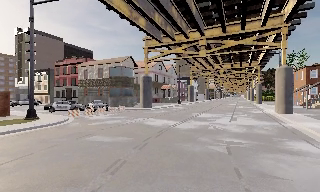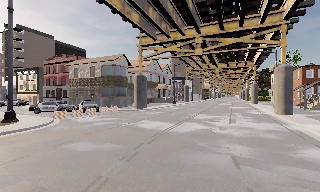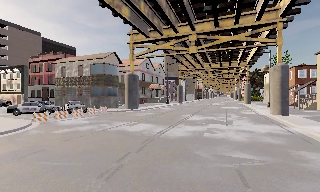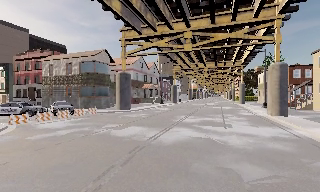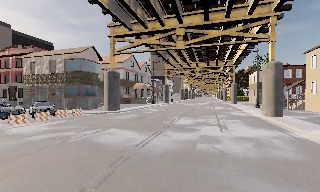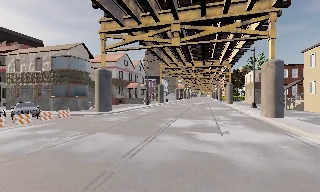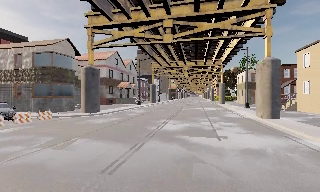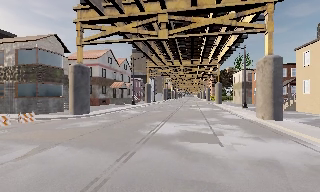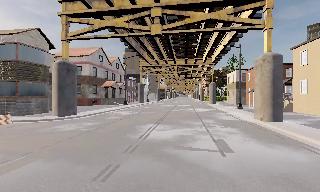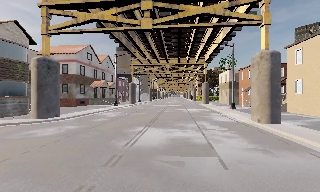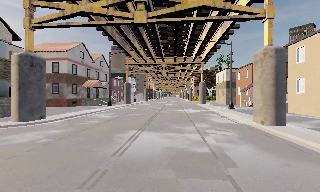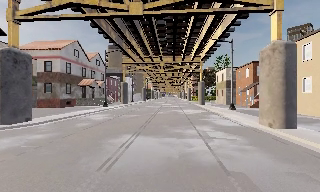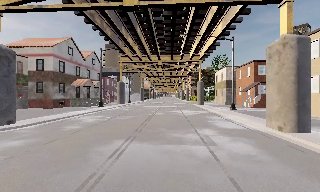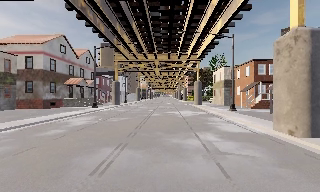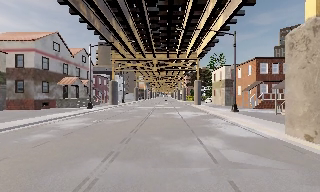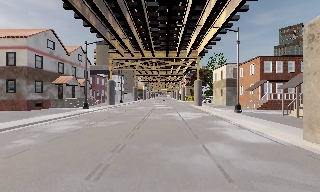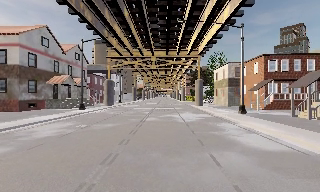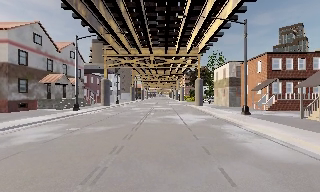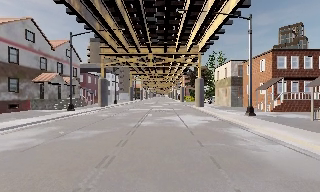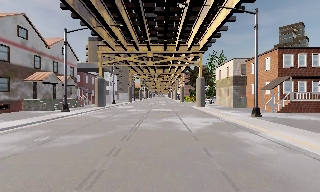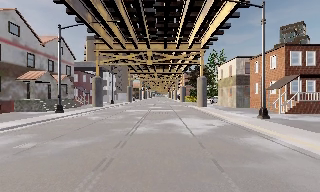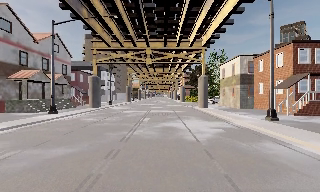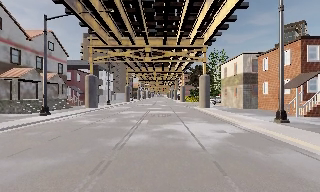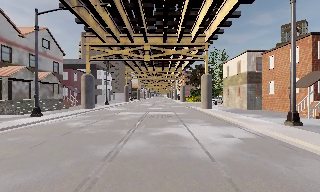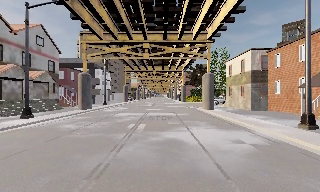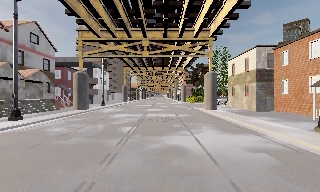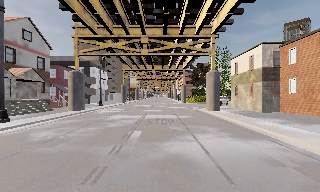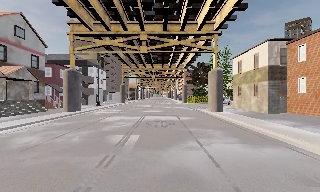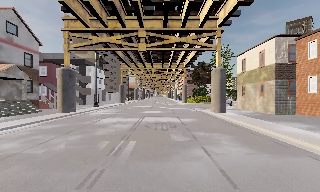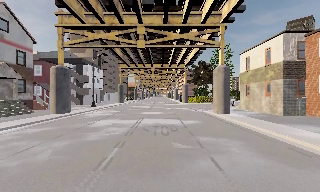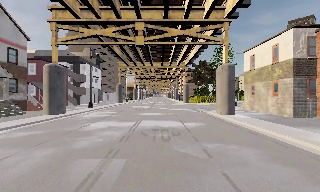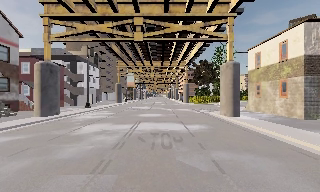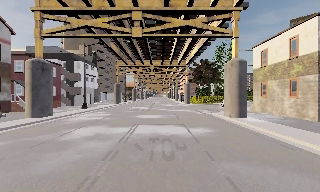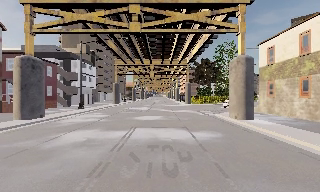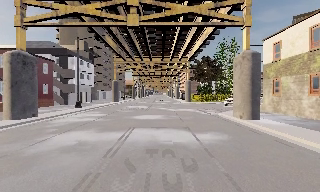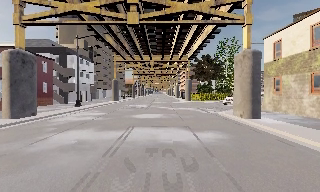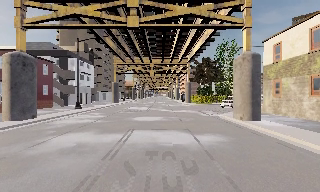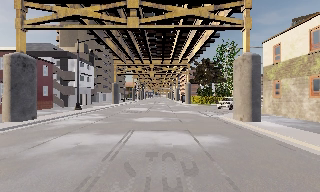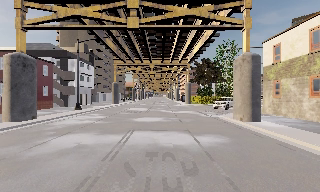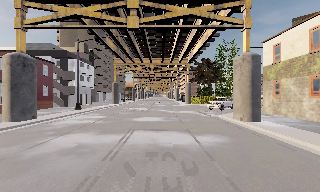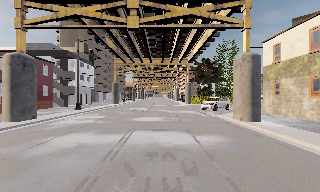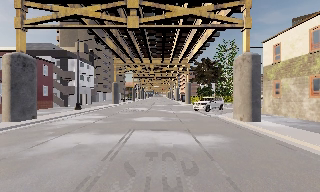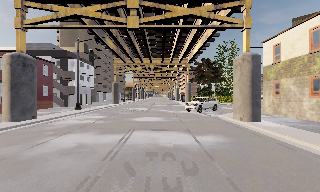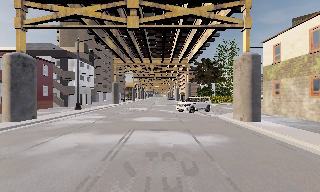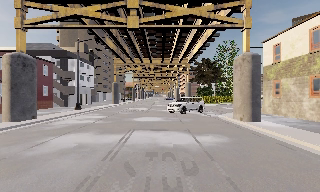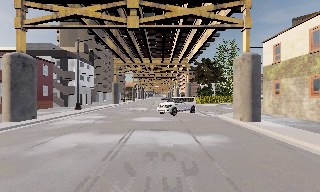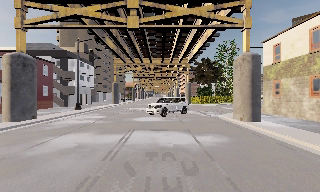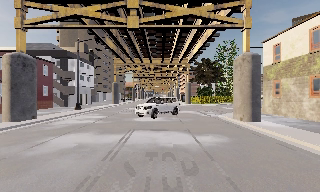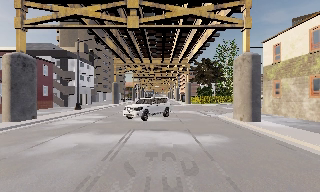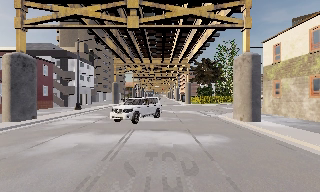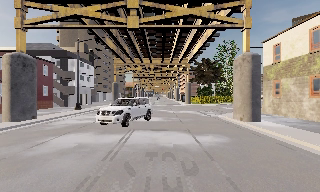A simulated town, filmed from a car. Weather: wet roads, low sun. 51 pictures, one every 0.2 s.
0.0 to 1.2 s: The camera swings to its right by about 15 degrees, and the scene slides to the left. It travels forward, about 7 m, so what stands in front looms larger.
1.2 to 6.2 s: The scene slides to the left, as the camera pans about 15 degrees to its right. It travels forward, about 30 m, so what stands in front looms larger.
6.2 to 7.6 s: The camera travels forward, about 3 m, so what stands in front looms larger. It loses speed.
7.6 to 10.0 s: The camera keeps its place and its aim.
The film runs forward here.
